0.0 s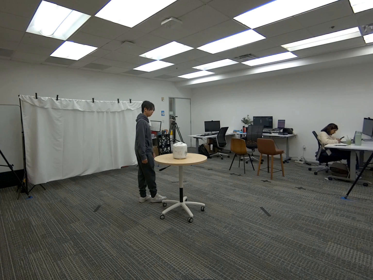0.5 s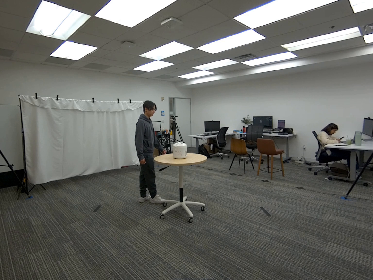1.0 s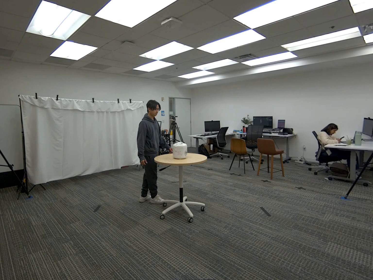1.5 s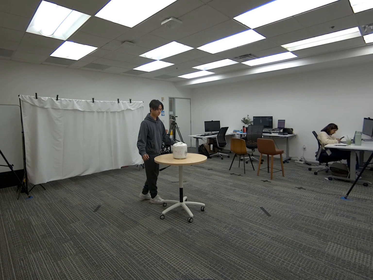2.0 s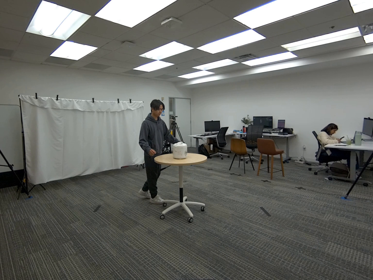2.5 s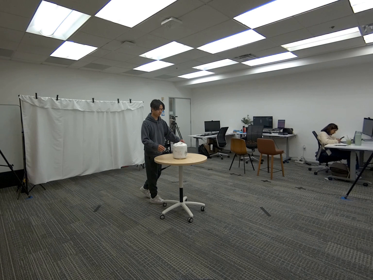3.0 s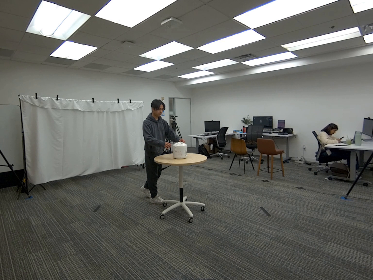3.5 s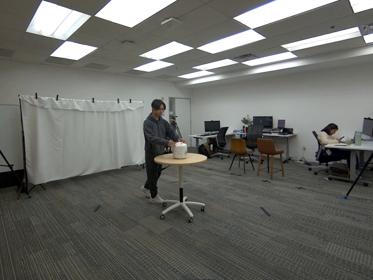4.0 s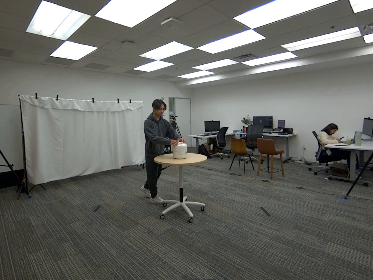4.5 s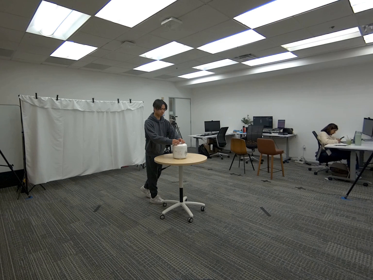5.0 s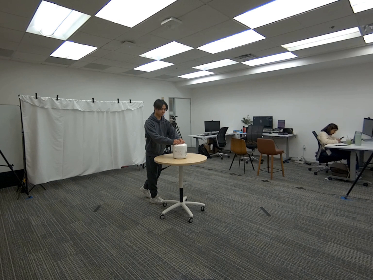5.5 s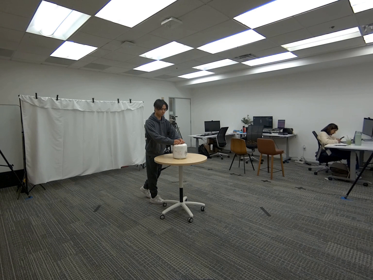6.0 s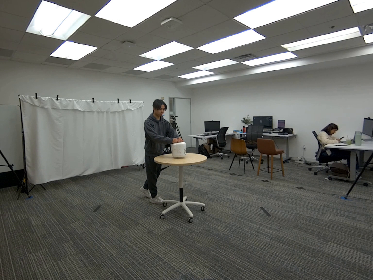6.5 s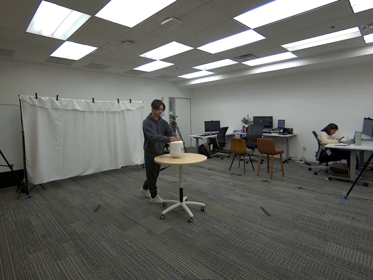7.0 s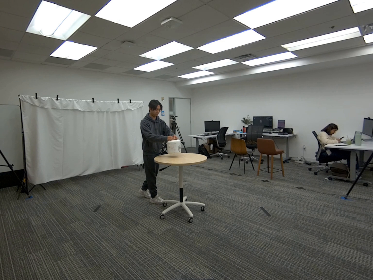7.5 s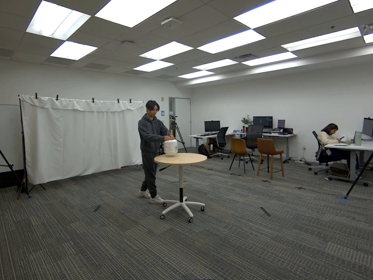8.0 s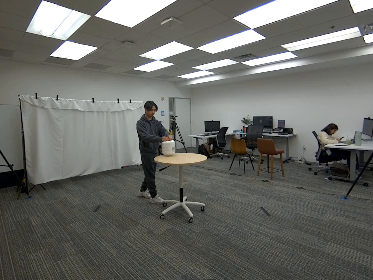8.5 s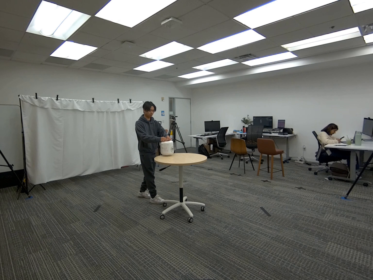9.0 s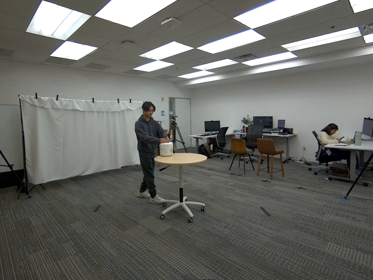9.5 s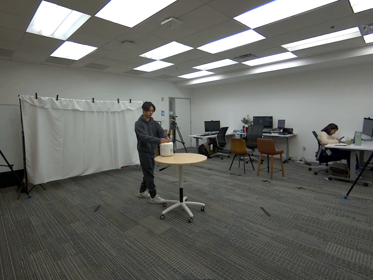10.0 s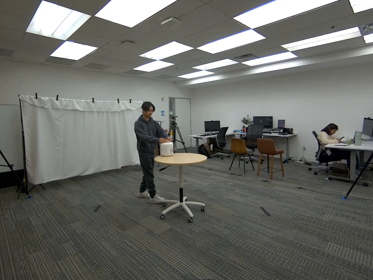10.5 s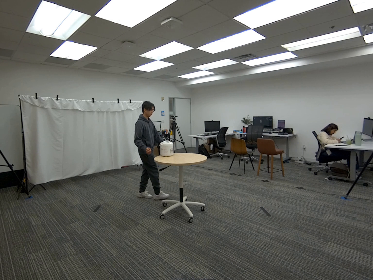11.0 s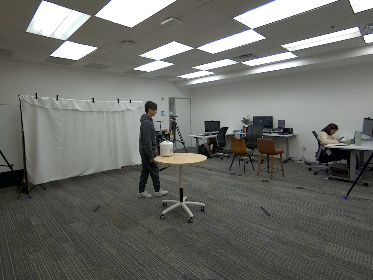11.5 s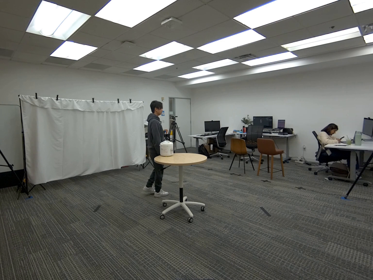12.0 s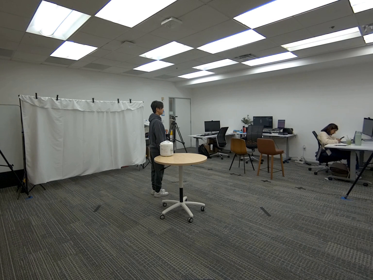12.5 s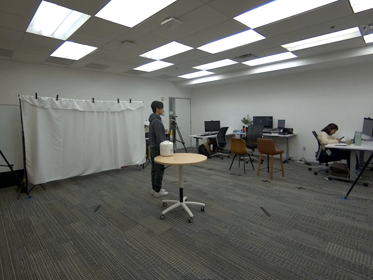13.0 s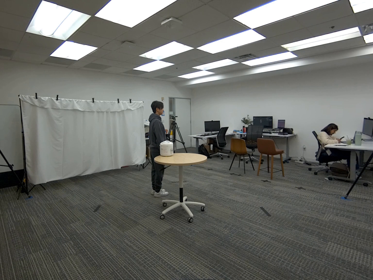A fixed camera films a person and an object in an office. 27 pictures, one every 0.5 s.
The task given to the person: Walk over to the rice cooker on the round table and pick up the rice cooker using both hands and place it closer to the near edge of the round table.
